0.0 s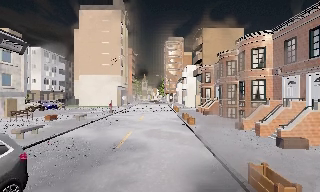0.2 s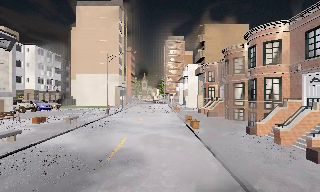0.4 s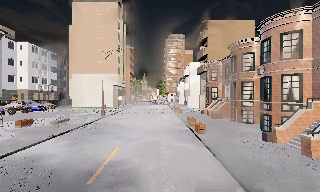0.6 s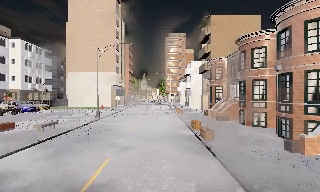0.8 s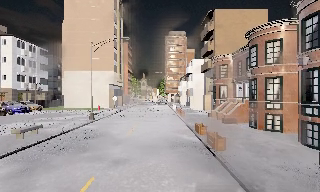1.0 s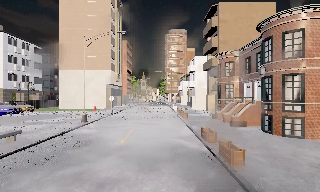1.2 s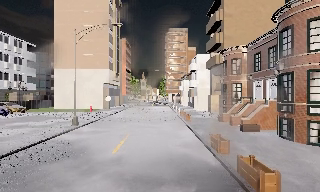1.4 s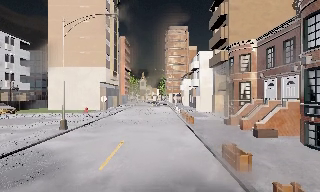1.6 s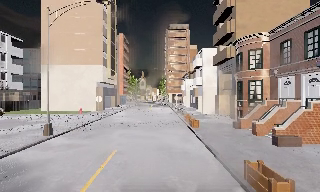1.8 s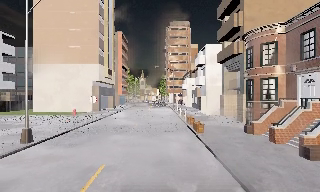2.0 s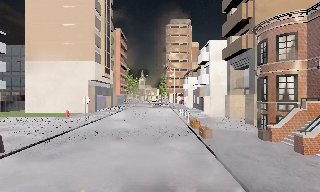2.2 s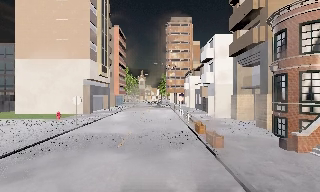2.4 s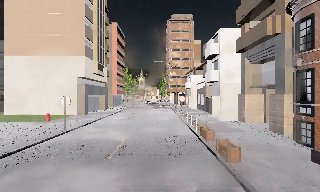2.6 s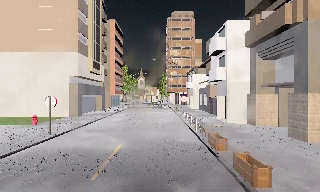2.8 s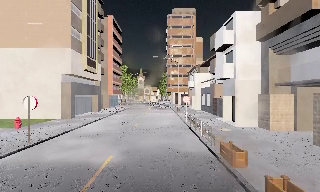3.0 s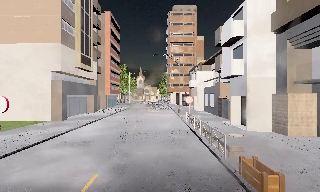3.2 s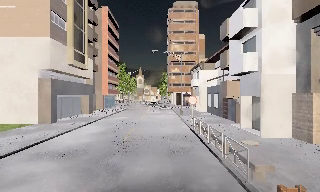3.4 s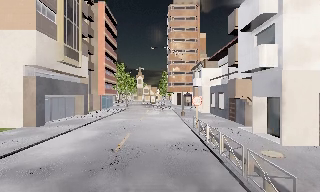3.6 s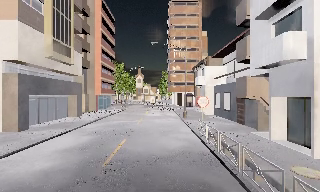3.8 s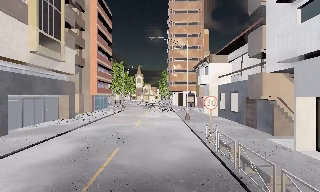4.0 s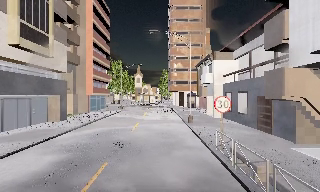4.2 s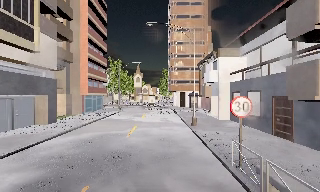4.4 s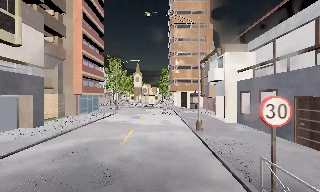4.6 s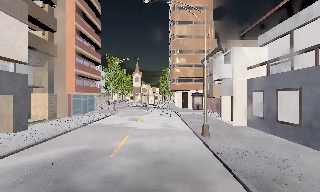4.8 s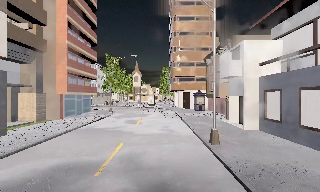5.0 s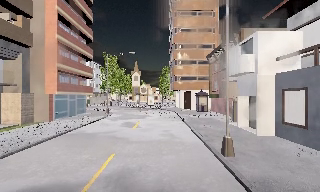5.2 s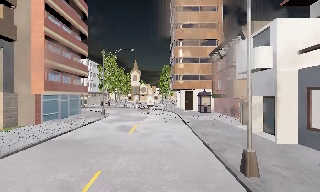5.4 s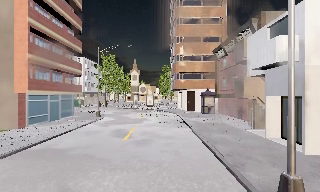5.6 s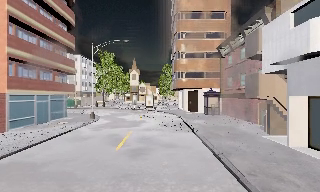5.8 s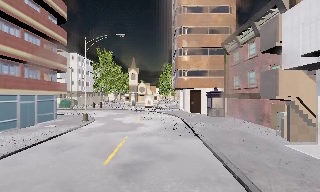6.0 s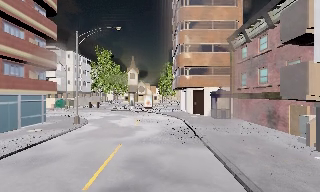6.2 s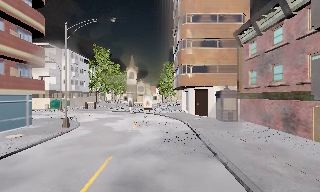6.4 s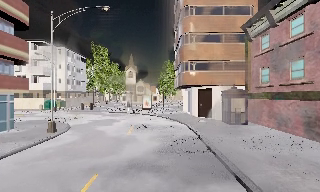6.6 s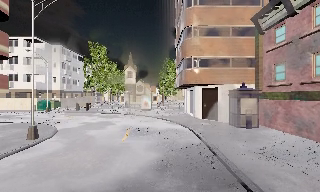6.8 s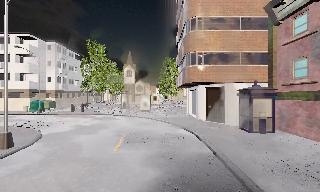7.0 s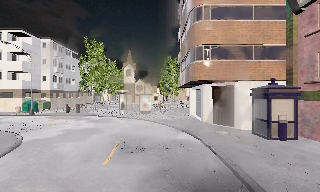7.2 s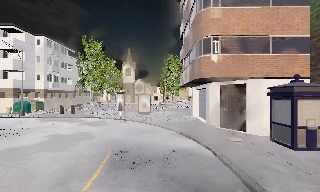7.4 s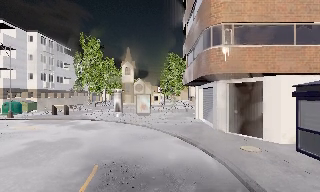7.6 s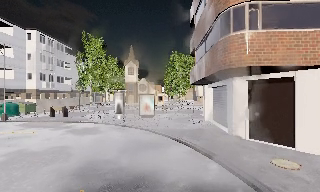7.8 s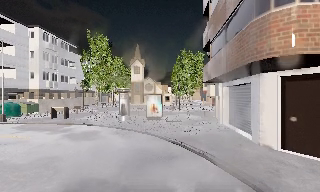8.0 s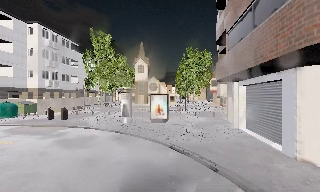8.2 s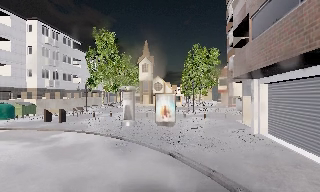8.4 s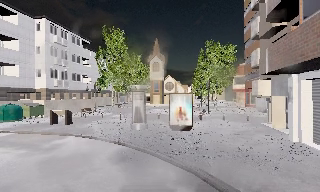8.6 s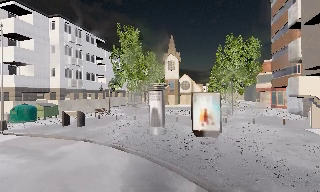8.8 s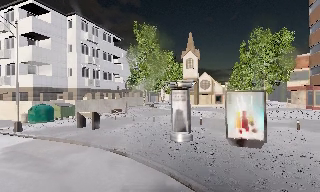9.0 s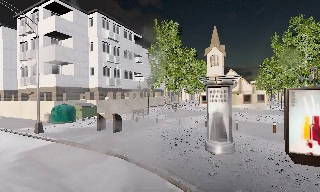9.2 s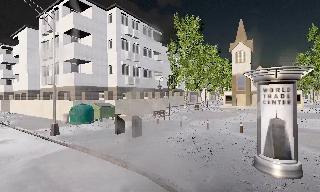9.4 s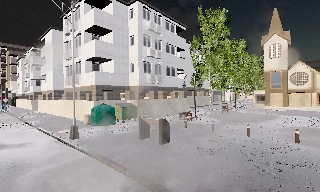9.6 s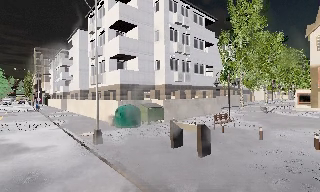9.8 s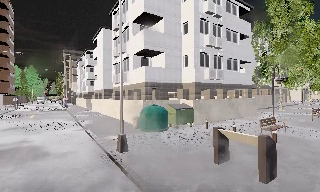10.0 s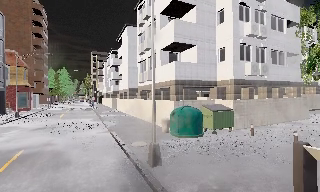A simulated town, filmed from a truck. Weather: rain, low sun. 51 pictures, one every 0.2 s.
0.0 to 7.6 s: The camera travels forward, about 55 m, so what stands in front looms larger.
7.6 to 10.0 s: The camera swings to its left by about 60 degrees, and the scene slides to the right. It travels forward, about 18 m.
The film runs forward here.
